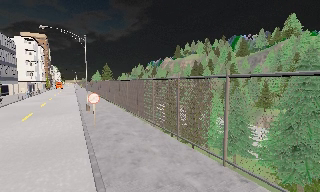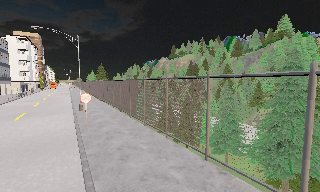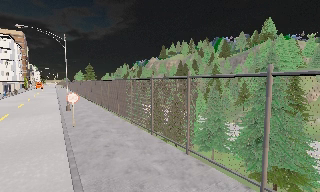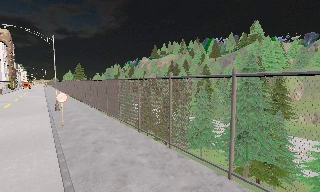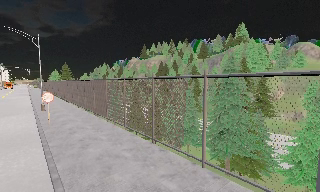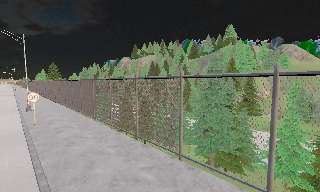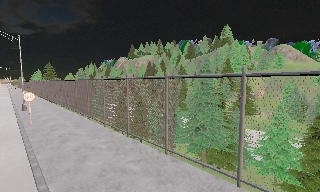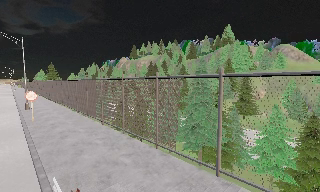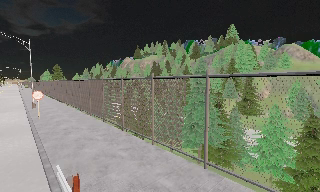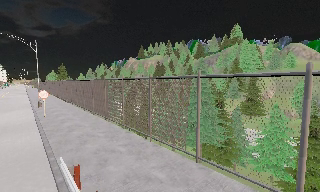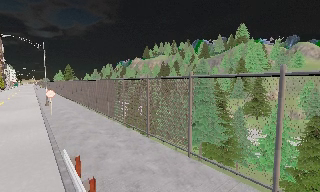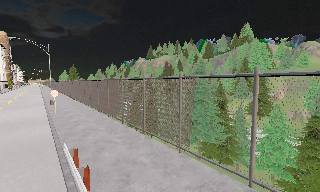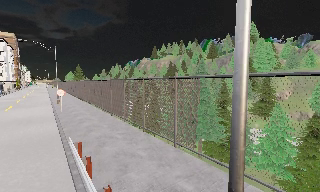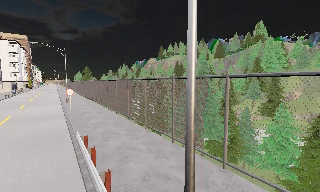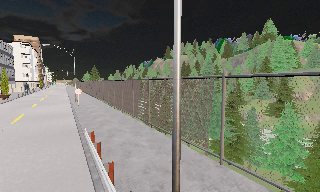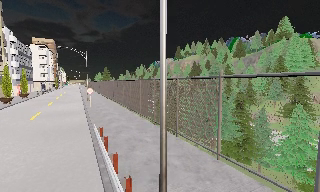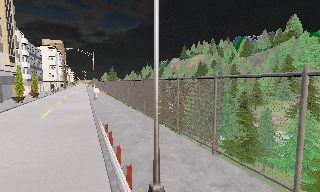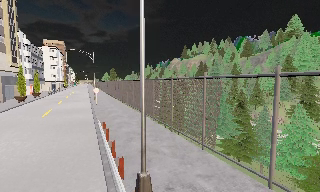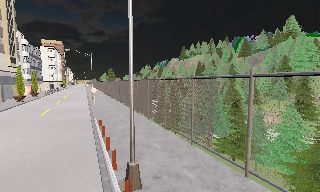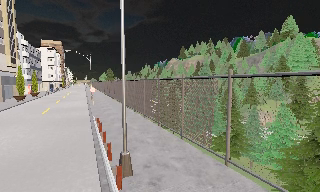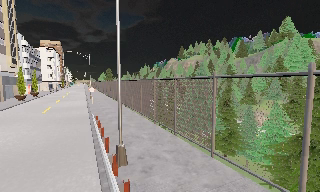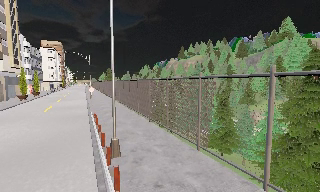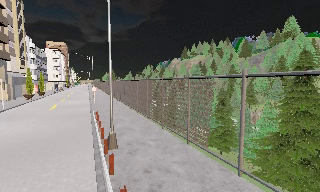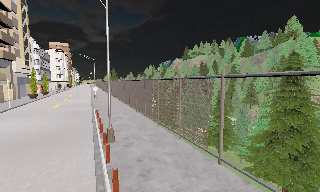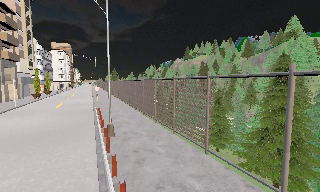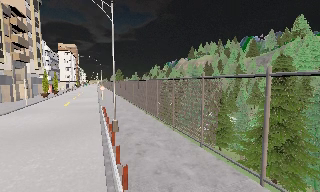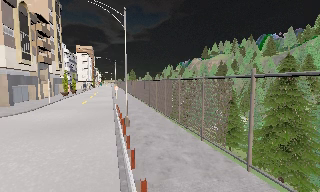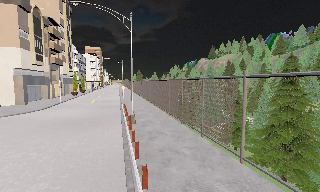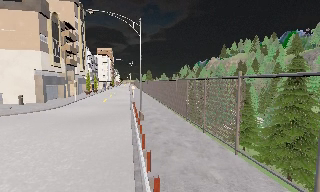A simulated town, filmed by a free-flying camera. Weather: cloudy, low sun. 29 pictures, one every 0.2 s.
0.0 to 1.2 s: The scene slides to the left, as the camera pans about 15 degrees to its right. It travels backward and to its right, about 3.5 m, so what stands in front gets smaller.
1.2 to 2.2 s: The camera travels backward and to its right, about 3 m, so what stands in front gets smaller.
2.2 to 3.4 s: The camera pans to its left, which is counterclockwise from overhead, by about 15 degrees. It travels backward and to its right, about 3.5 m, so what stands in front gets smaller.
3.4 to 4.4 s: The camera travels backward and to its right, about 3.5 m, so what stands in front gets smaller.
4.4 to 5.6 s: The camera pans to its left, which is counterclockwise from overhead, by about 15 degrees. It travels backward, about 5 m, so what stands in front gets smaller.
The film runs backward here.
